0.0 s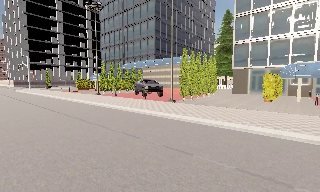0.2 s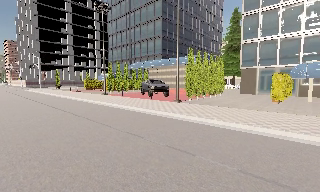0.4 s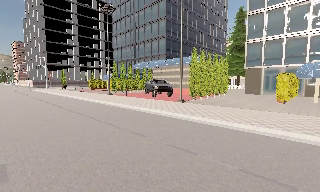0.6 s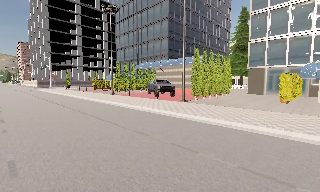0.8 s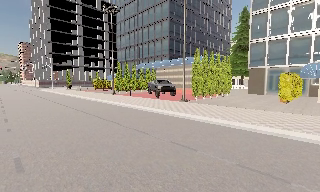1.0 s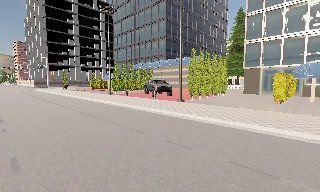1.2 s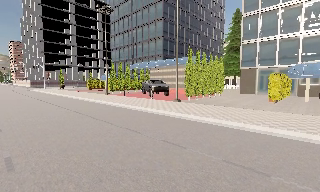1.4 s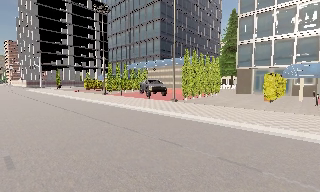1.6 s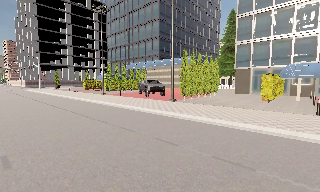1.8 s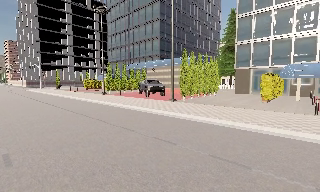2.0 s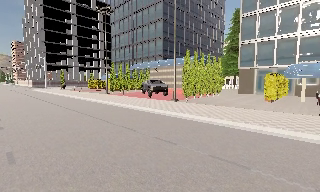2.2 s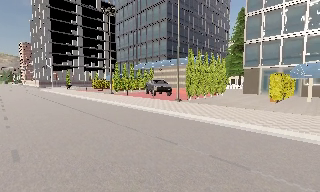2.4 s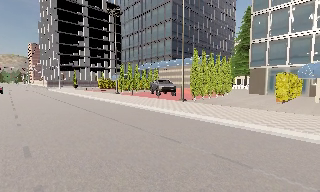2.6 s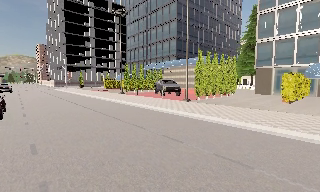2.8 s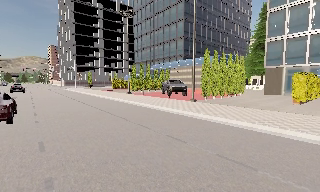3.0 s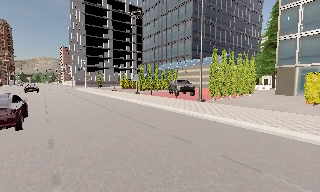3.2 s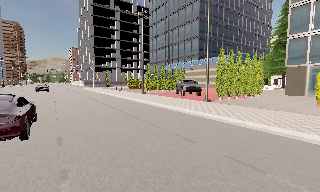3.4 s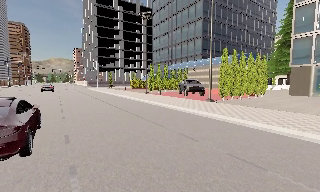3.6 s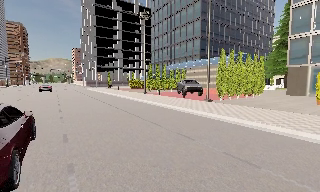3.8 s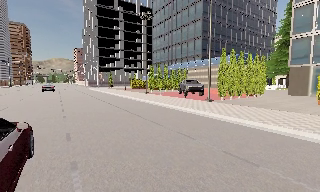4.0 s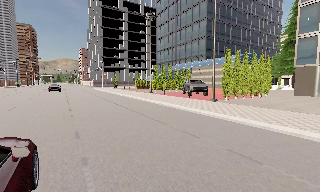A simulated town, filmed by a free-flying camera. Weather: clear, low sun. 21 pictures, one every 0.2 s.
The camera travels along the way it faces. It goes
backward.
0.0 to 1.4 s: The camera travels backward, about 0.5 m, so what stands in front gets smaller.
1.4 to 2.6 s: The camera shifts only a little, or ends up much as it began.
2.6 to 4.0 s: The camera pans to its left, which is counterclockwise from overhead, by about 10 degrees. It travels backward, about 0.5 m, so what stands in front gets smaller.
The film runs backward here.
